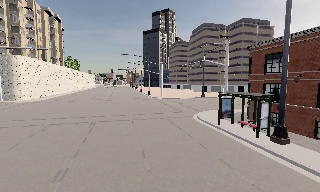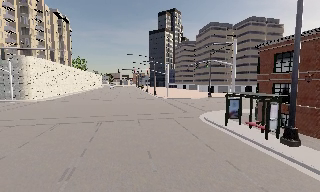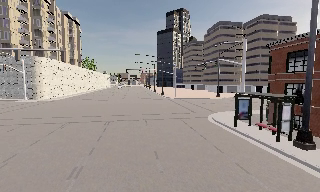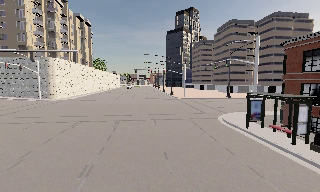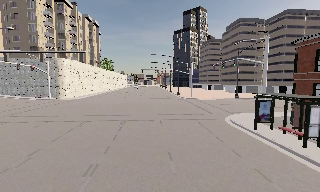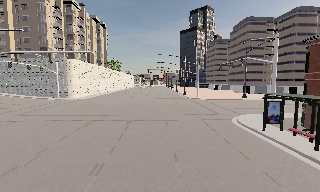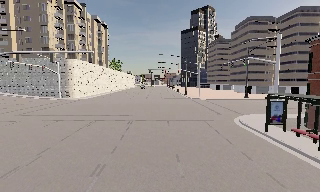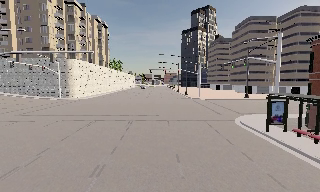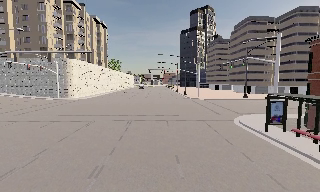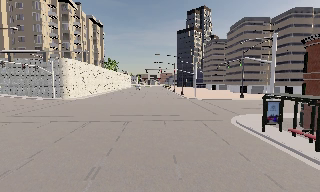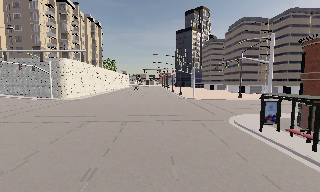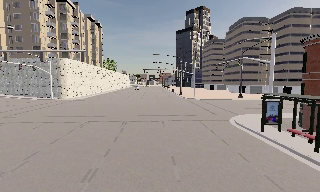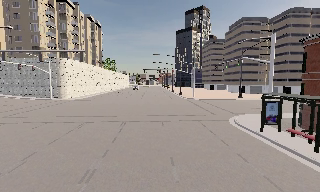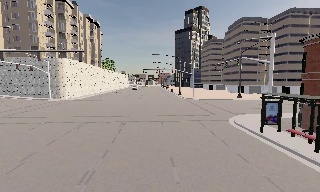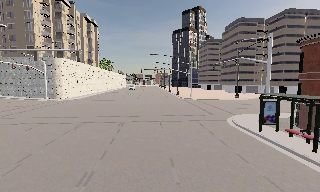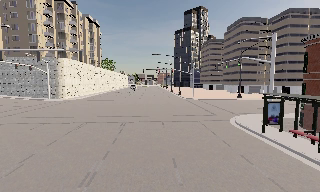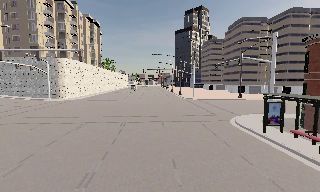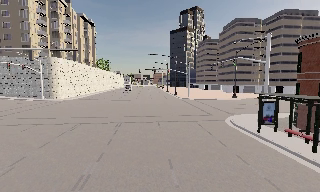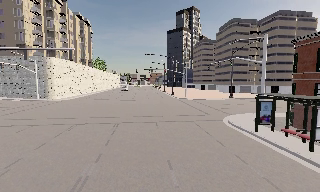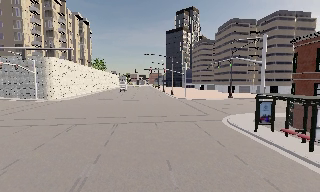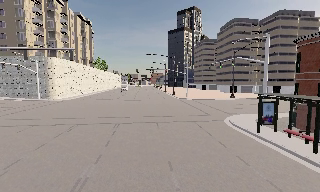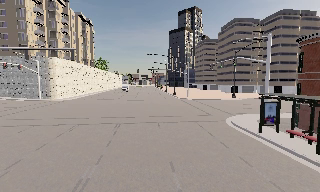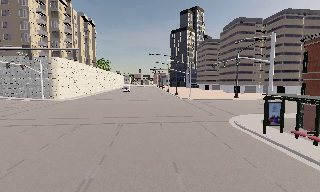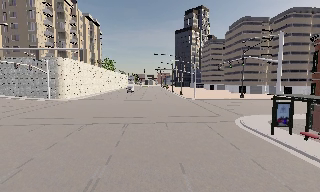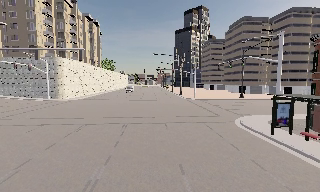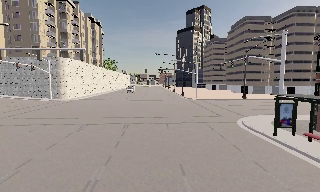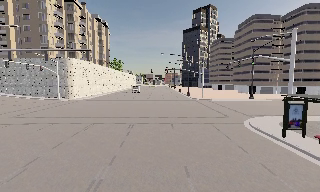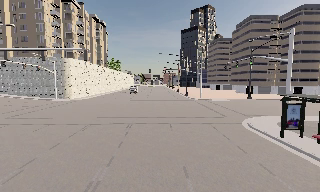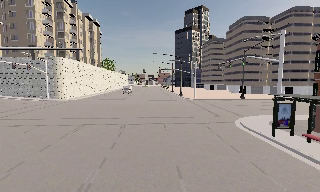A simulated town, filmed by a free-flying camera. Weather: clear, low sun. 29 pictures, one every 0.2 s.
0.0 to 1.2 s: The scene slides to the right, as the camera pans about 15 degrees to its left.
1.2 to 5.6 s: The camera travels forward, about 1.5 m, so what stands in front looms larger.
The film runs forward here.
